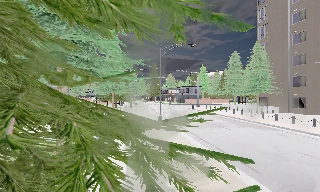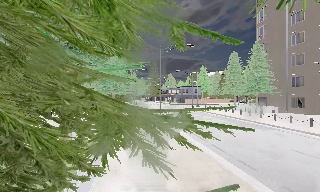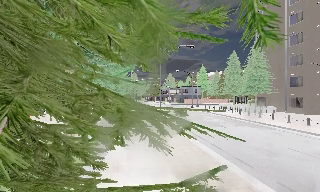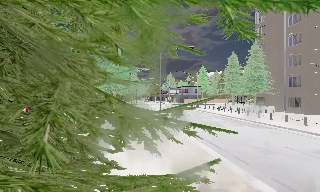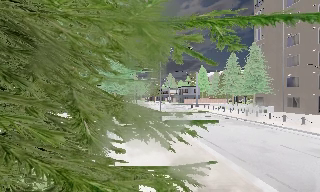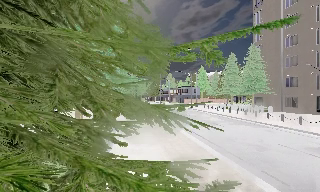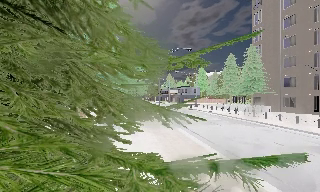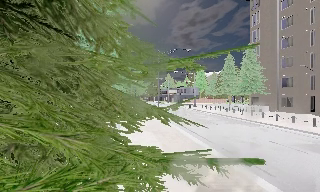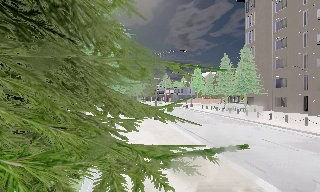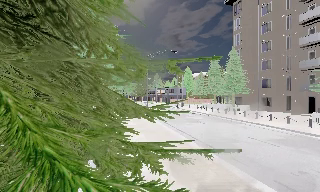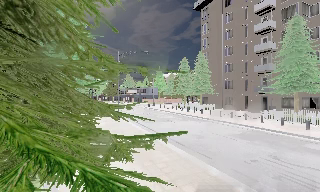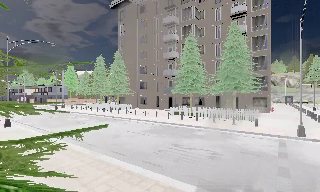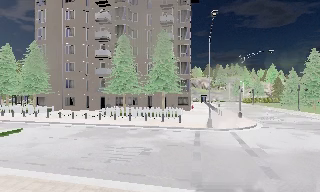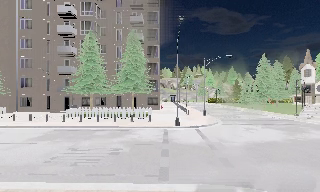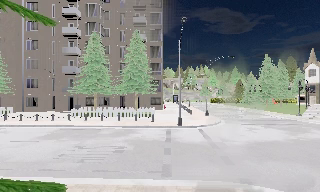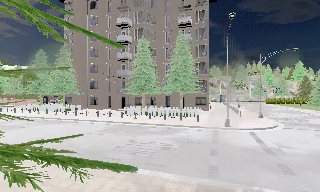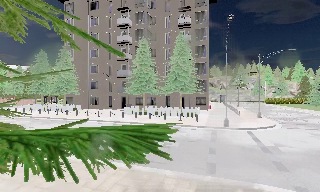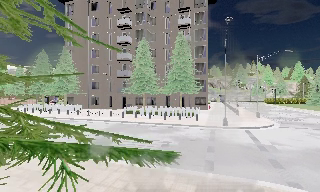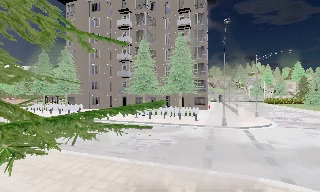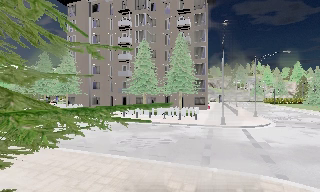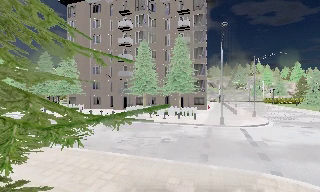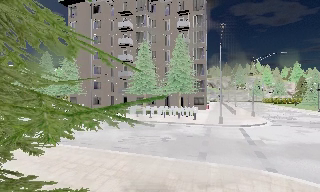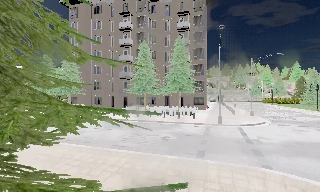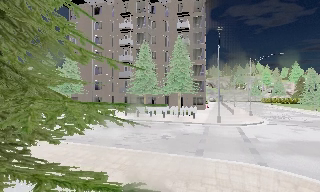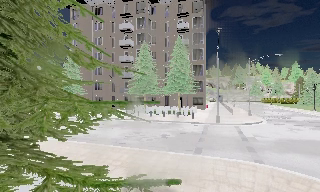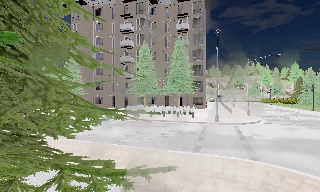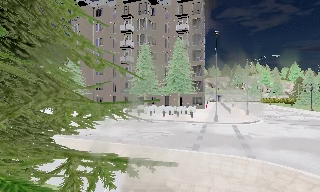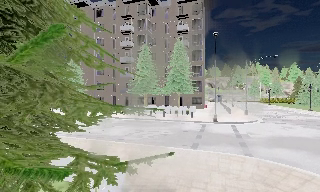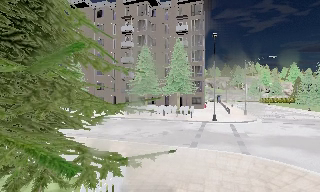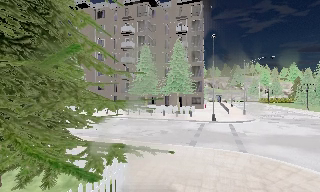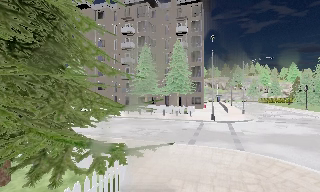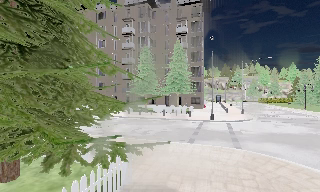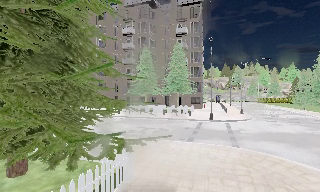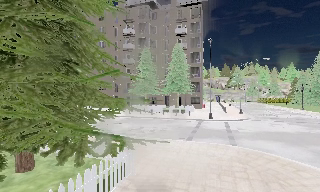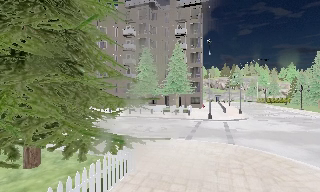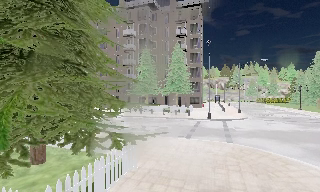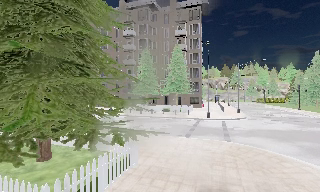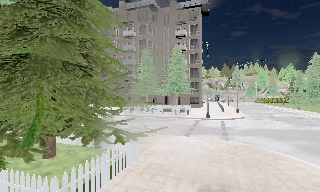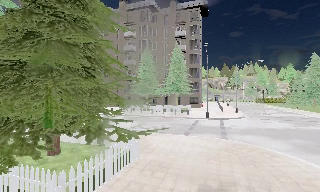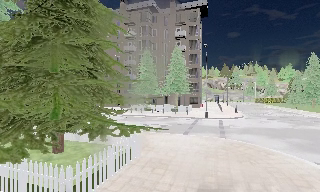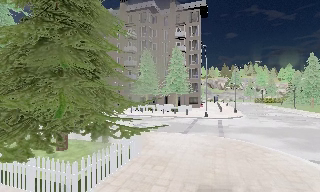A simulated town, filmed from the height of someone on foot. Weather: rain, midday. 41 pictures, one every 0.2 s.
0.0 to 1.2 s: The camera travels backward, about 1.5 m, so what stands in front gets smaller.
1.2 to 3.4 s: The camera swings to its right by about 60 degrees, and the scene slides to the left. It travels backward, about 2.5 m.
3.4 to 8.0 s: The camera travels backward, about 6 m, so what stands in front gets smaller.
The film runs backward here.
